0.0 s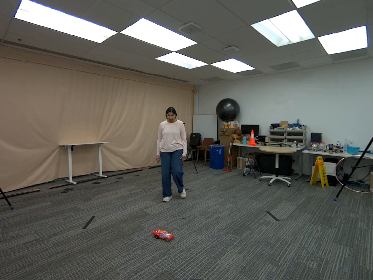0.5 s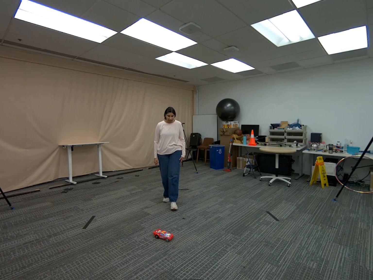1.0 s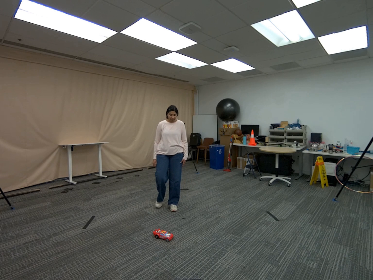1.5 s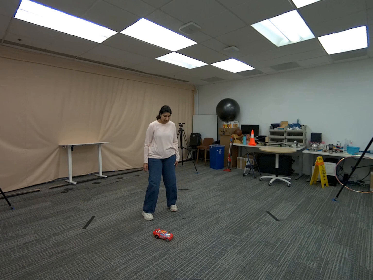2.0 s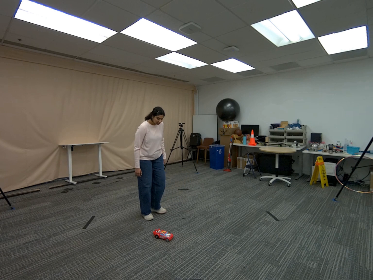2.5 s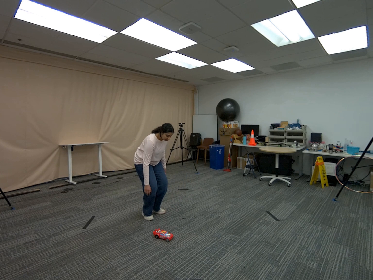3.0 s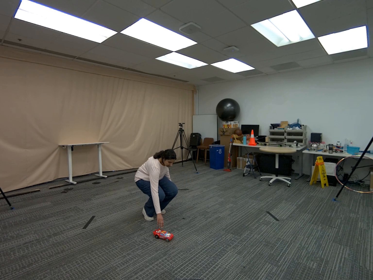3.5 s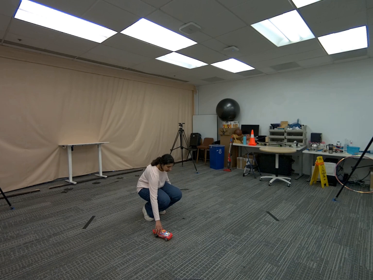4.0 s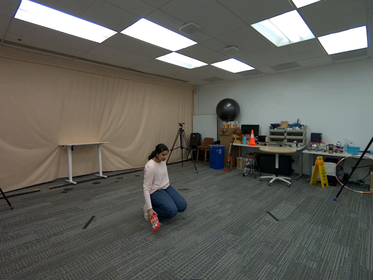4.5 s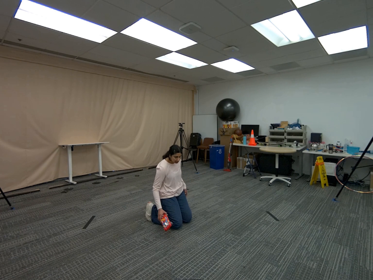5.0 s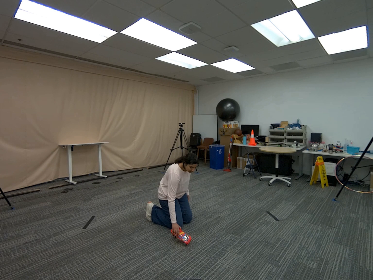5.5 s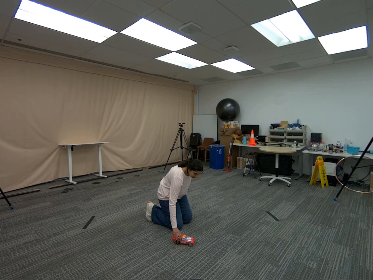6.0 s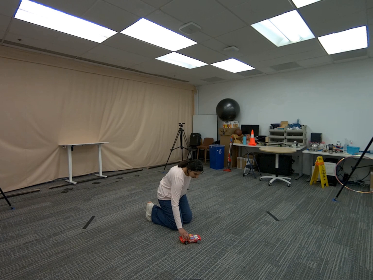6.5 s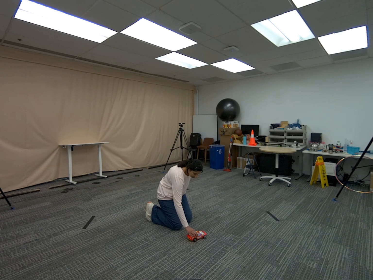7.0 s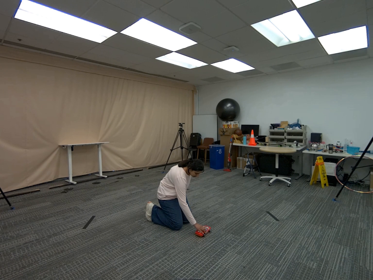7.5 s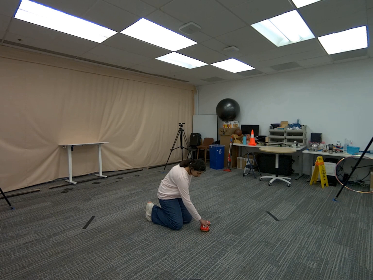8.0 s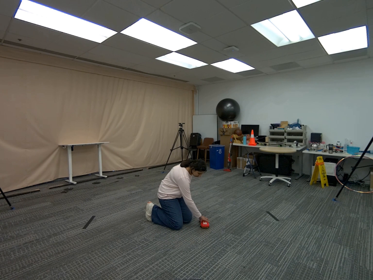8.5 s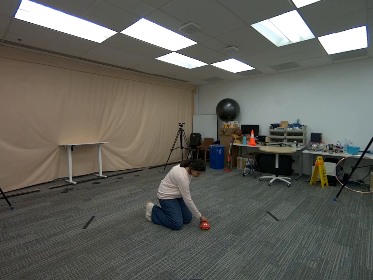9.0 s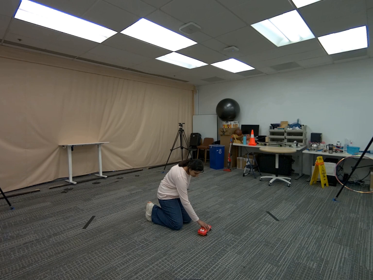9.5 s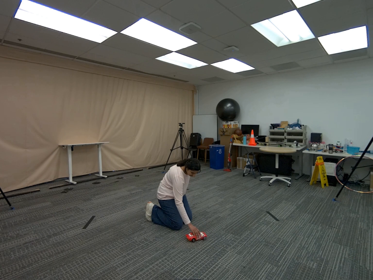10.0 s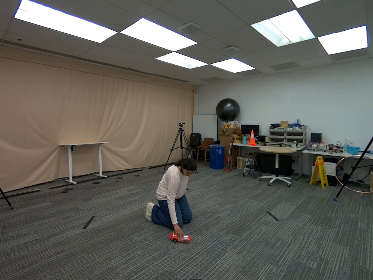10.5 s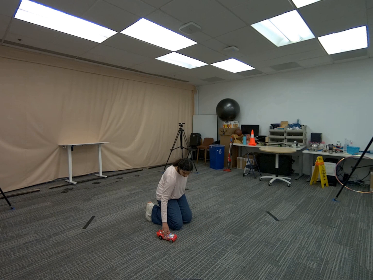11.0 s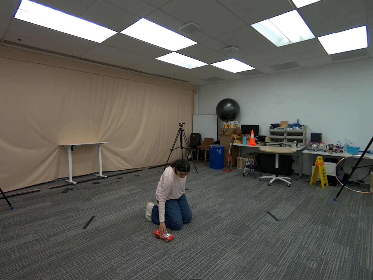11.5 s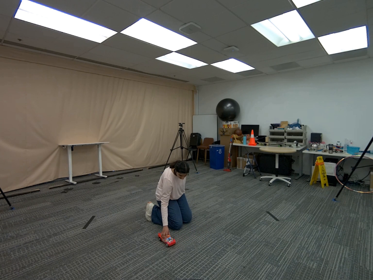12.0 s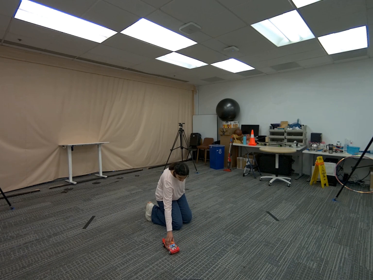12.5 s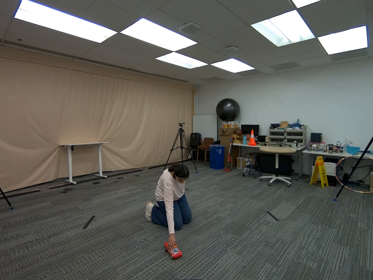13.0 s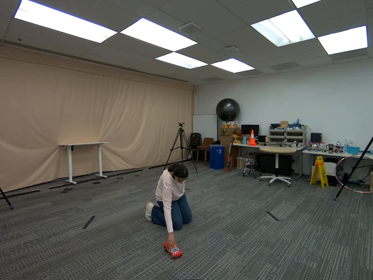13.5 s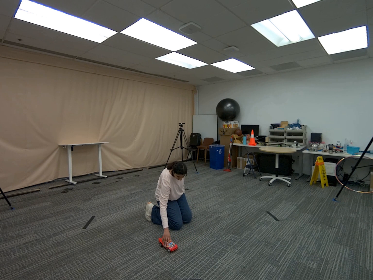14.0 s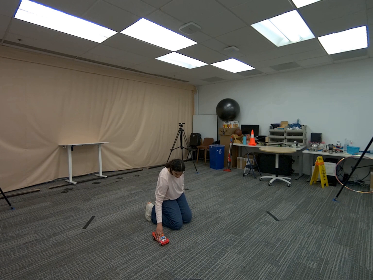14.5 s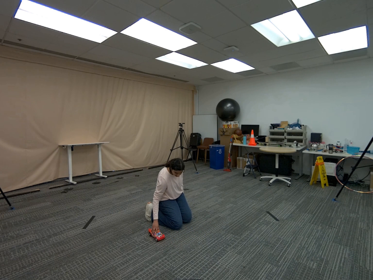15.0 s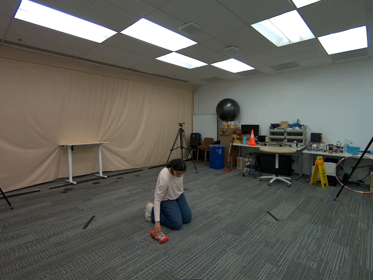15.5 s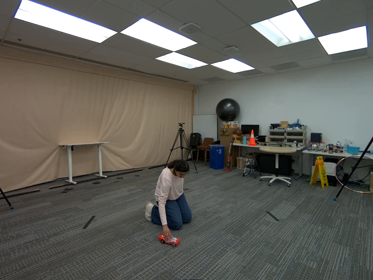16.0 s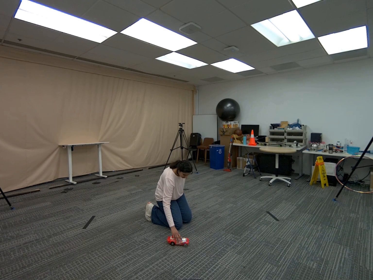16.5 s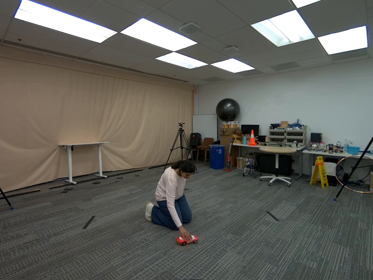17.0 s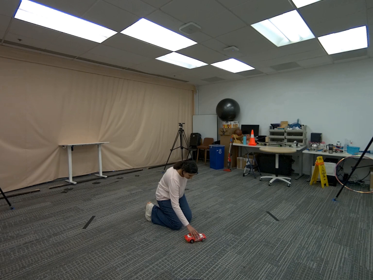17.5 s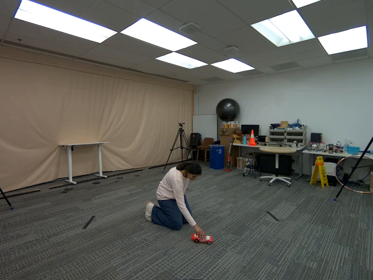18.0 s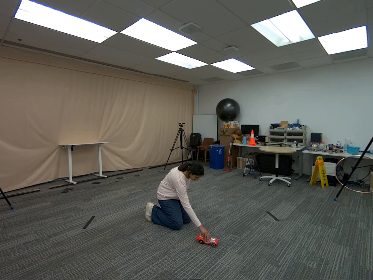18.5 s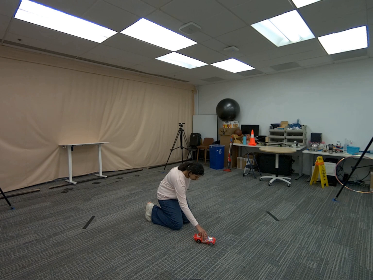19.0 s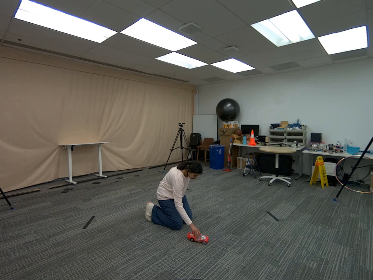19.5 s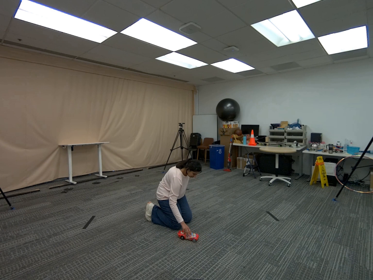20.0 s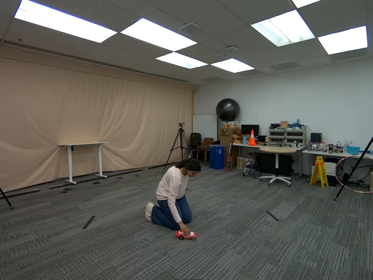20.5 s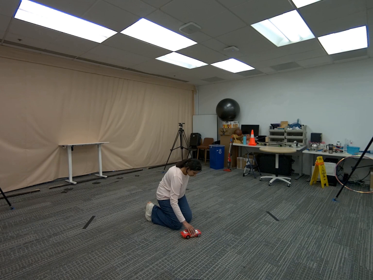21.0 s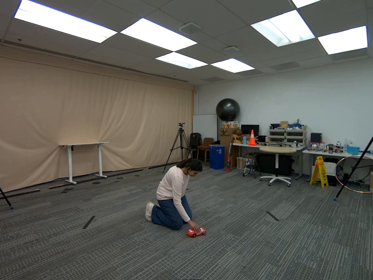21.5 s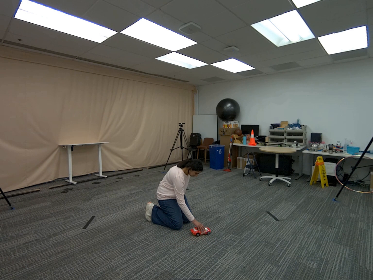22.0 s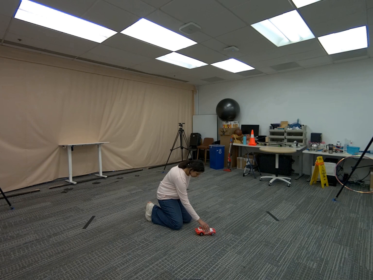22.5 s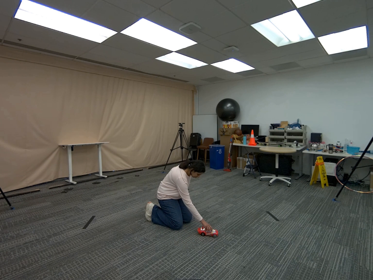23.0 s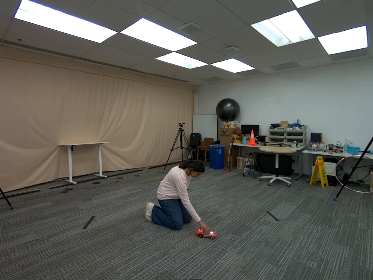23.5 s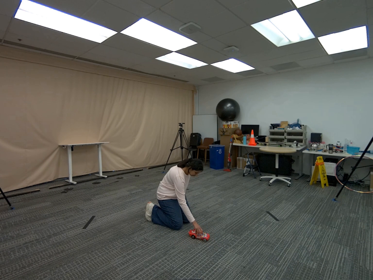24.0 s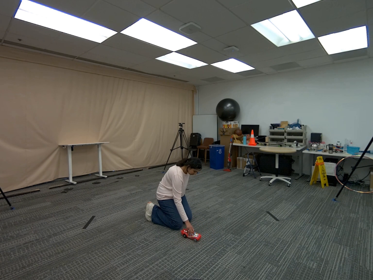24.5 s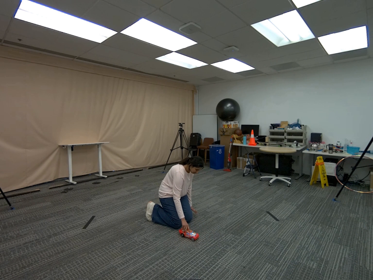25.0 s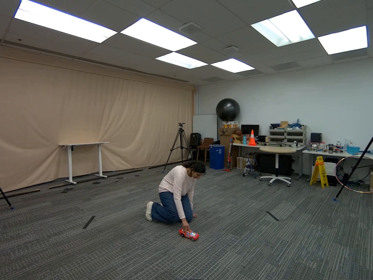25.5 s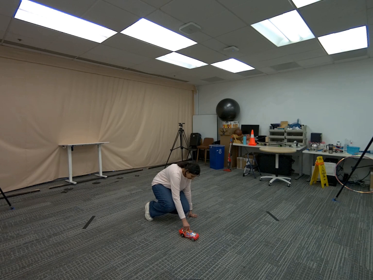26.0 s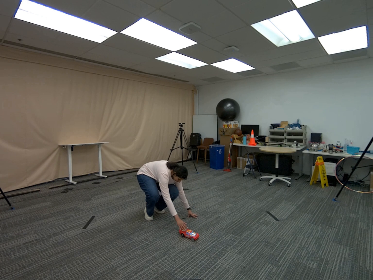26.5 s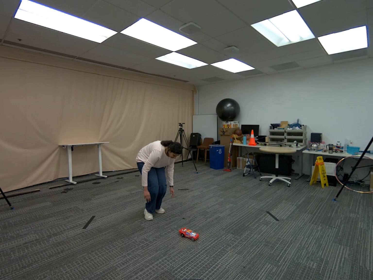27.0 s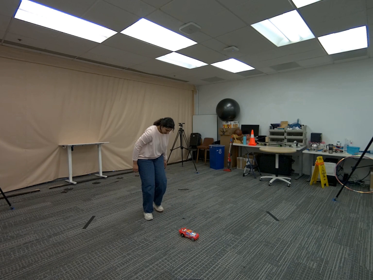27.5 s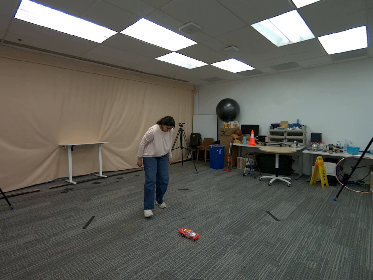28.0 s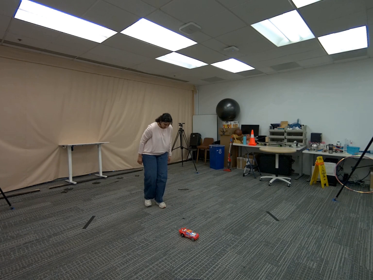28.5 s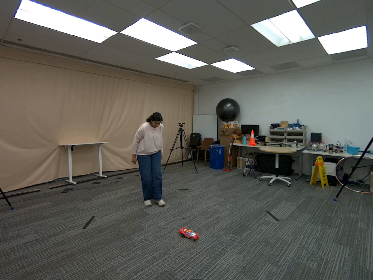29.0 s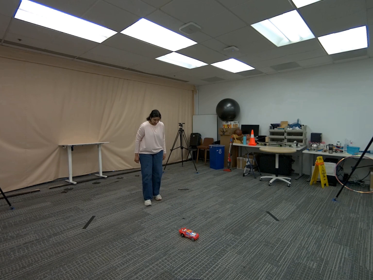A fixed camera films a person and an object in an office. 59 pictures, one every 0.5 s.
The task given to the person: Walk to the toy car on the ground, bend down to your knees and use your hand to roll the car around the ground. Stand up when finished.
